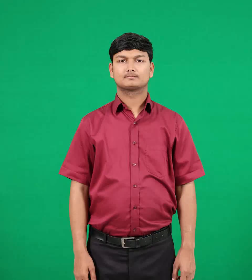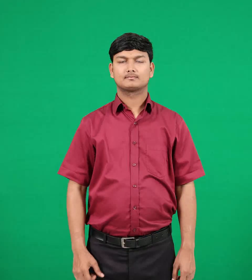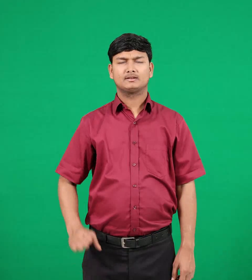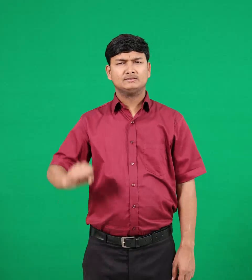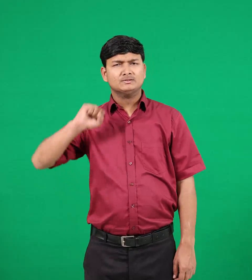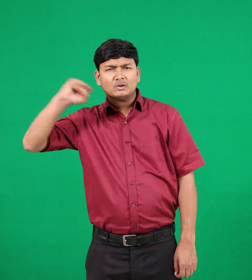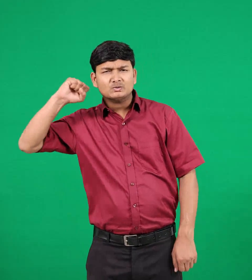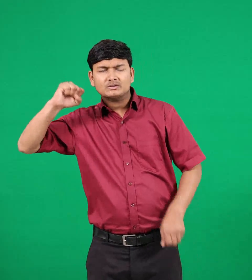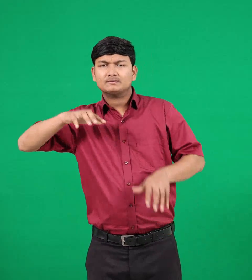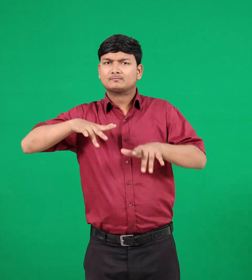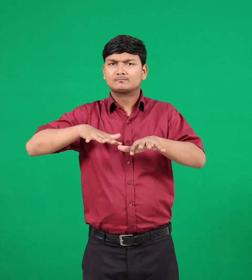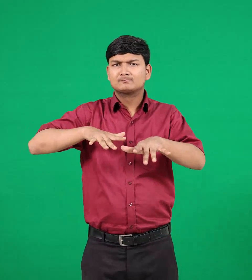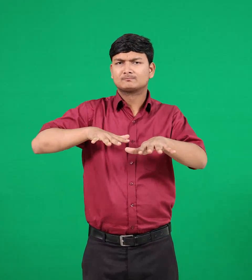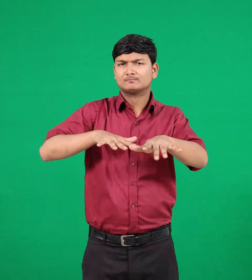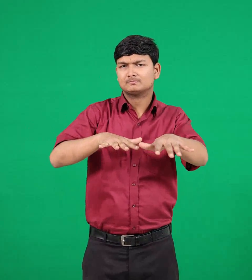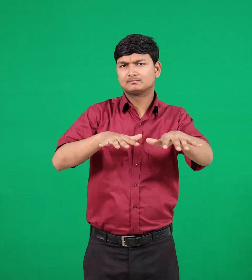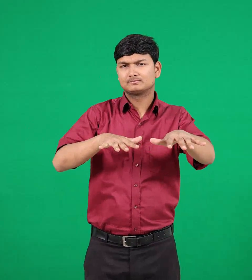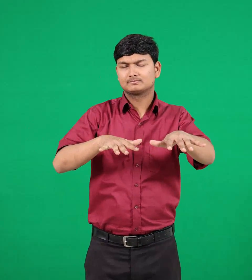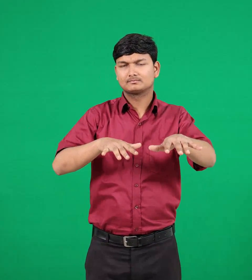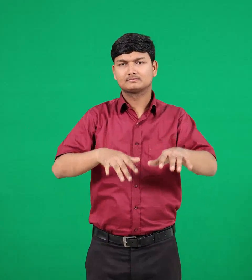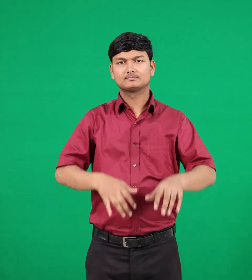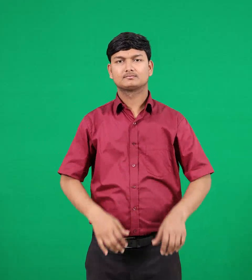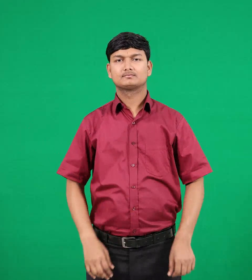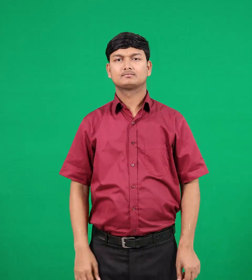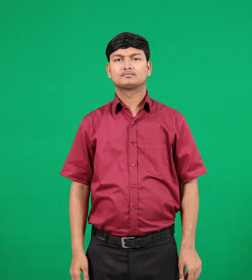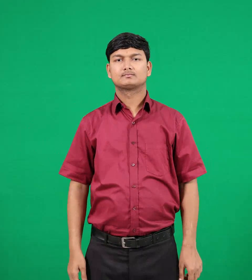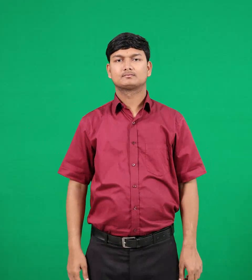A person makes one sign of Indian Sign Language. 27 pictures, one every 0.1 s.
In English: strike
